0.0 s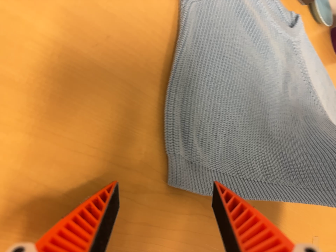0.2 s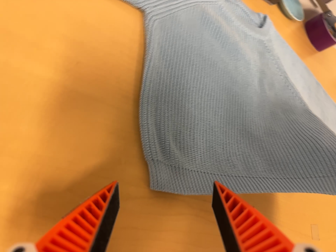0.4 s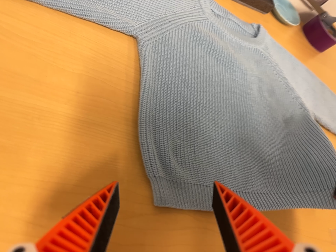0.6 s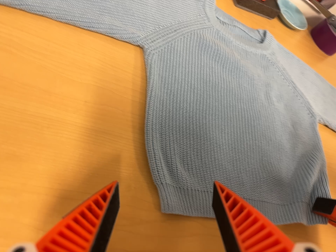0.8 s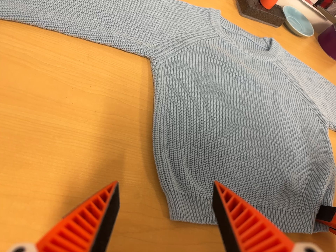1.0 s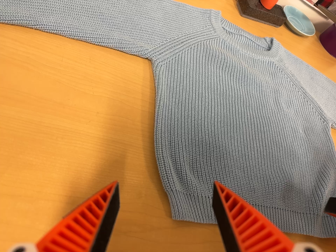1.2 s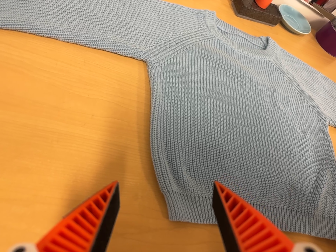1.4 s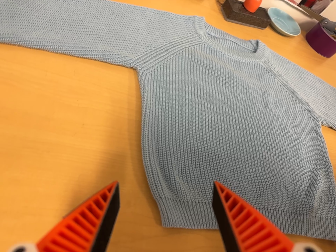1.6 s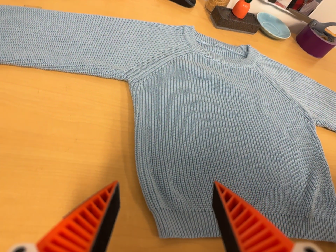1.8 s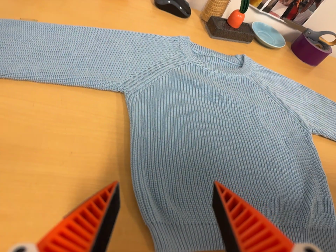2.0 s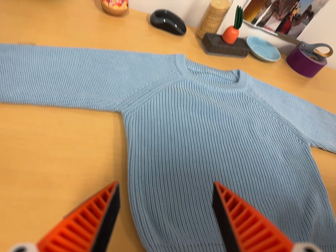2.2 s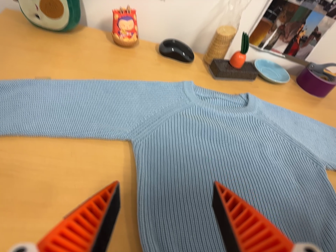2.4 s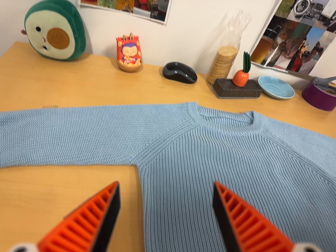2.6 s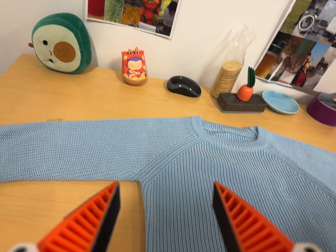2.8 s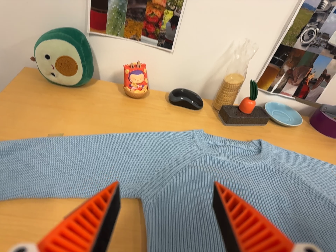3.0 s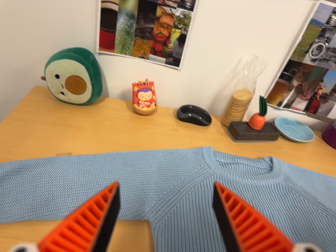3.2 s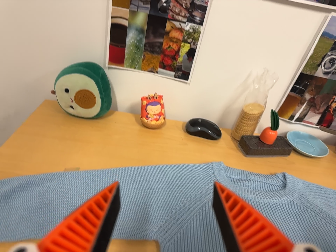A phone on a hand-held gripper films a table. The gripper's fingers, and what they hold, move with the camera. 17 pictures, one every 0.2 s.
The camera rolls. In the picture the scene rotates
counterclockwise.
The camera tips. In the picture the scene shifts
downward.
0.0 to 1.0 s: The camera pans to its left by about 10 degrees. It travels to its right and backward, about 8 cm. Its aim tips toward the top of its view by about 10 degrees, and the scene shifts downward. It rolls about its line of sight by about 15 degrees, and the scene rotates counterclockwise.
1.0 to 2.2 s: The camera travels to its right, about 6 cm. Its aim tips toward the top of its view by about 10 degrees, and the scene shifts downward. It rolls about its line of sight by about 10 degrees, and the scene rotates counterclockwise.
2.2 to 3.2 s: The camera travels toward the top of its view, about 6 cm, so close, fixed things drift downward. Its aim tips toward the top of its view by about 15 degrees, and the scene shifts downward.
The film runs backward here.
